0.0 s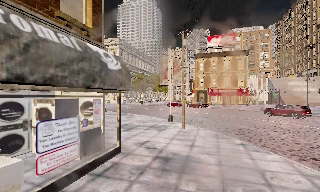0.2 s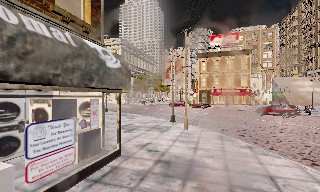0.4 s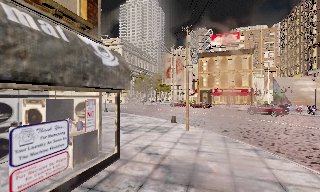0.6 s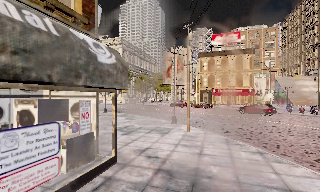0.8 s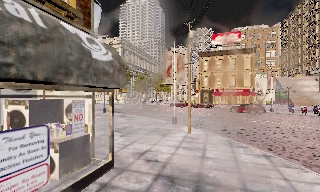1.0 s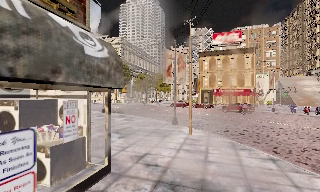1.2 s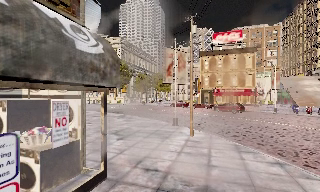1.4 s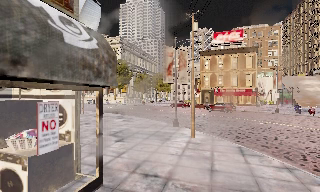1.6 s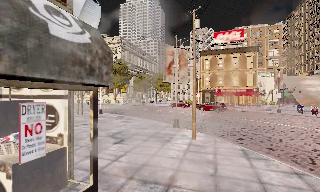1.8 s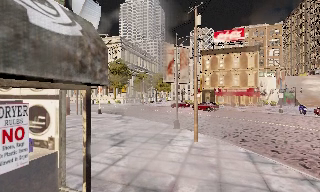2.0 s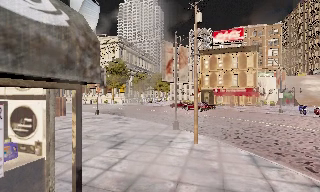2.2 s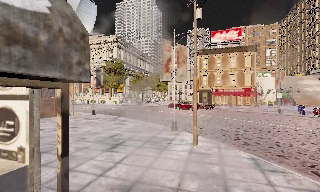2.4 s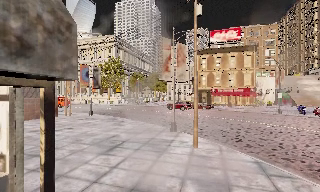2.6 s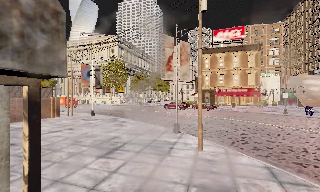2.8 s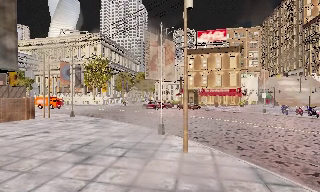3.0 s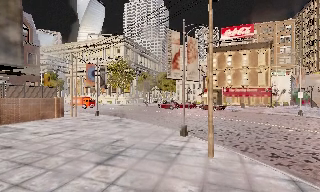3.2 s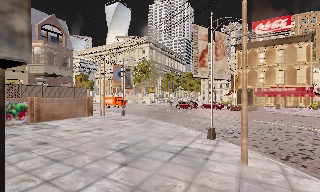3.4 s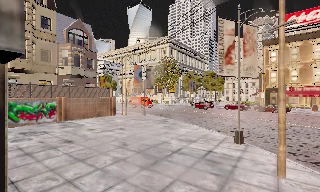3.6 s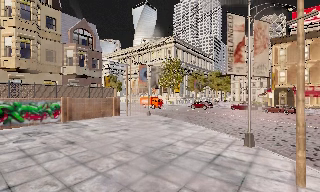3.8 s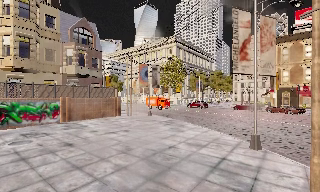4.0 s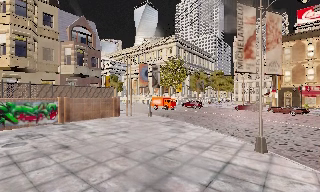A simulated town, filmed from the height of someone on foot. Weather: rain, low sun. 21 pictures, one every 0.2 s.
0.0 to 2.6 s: The camera travels forward, about 5 m, so what stands in front looms larger.
2.6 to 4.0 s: The camera swings to its left by about 20 degrees, and the scene slides to the right. It travels forward, about 2.5 m, so what stands in front looms larger.
The film runs forward here.
